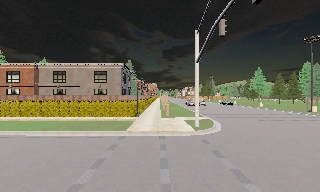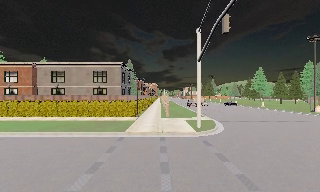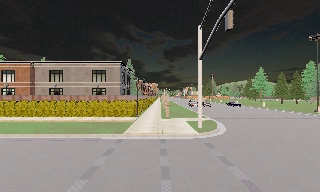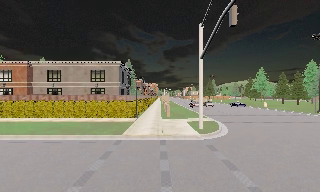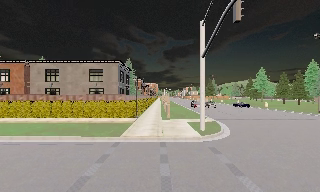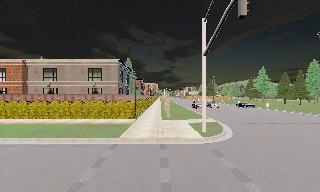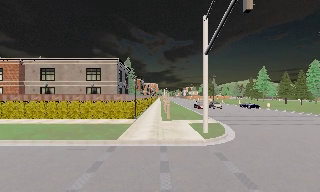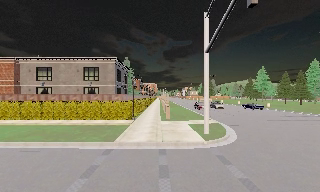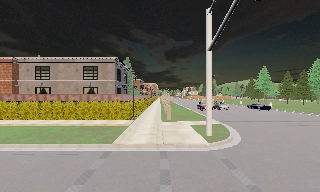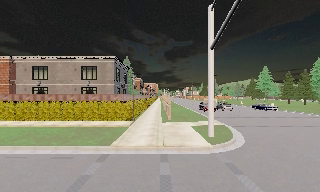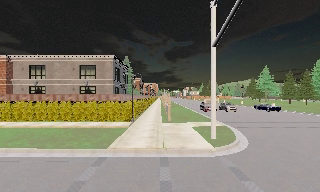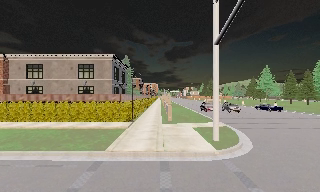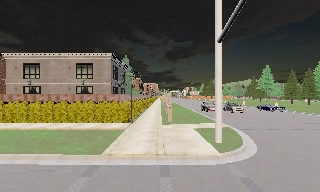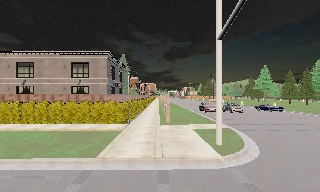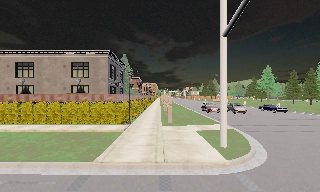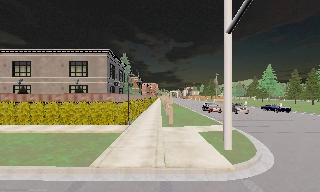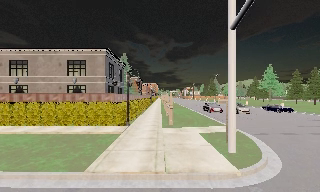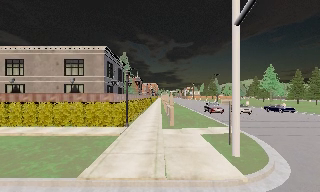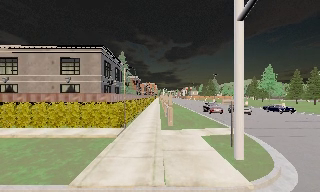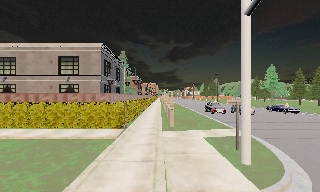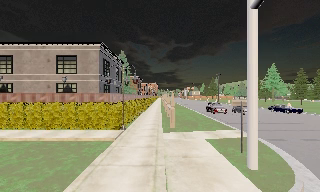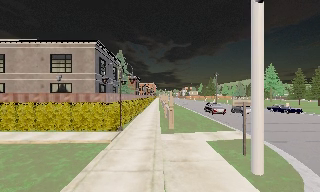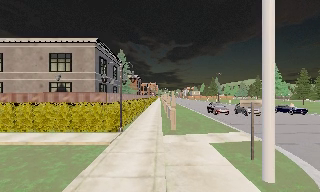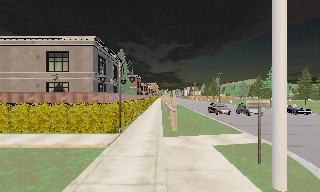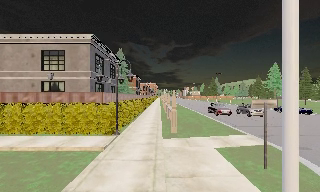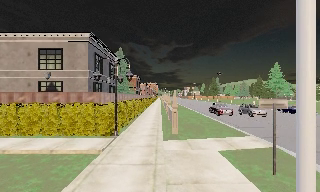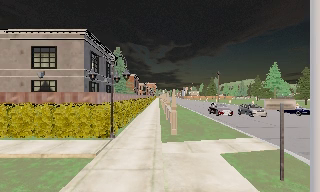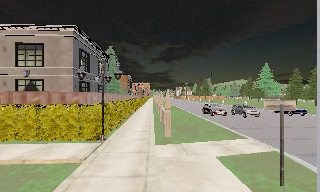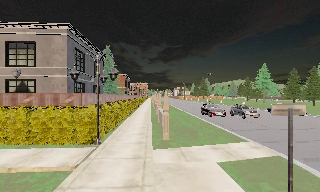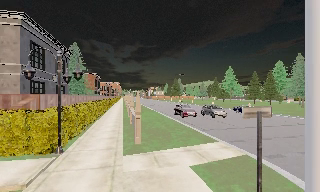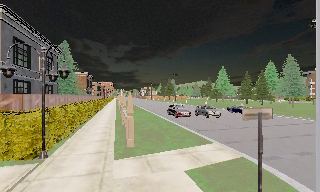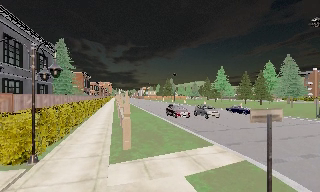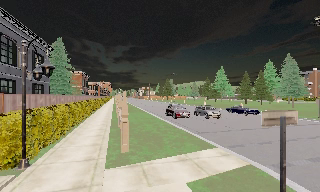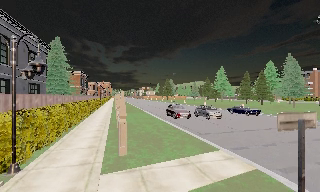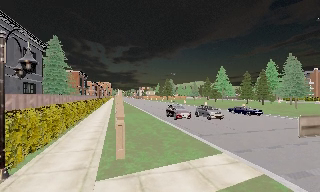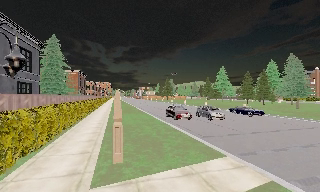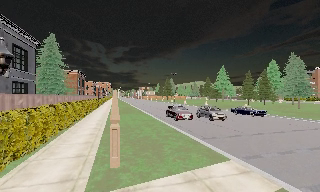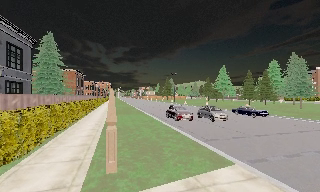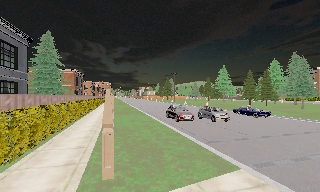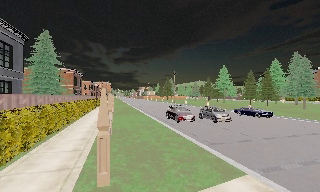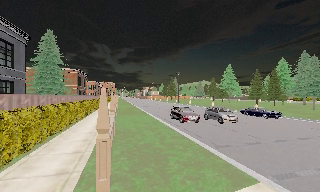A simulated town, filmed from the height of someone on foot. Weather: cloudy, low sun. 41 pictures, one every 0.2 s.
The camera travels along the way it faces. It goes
forward.
0.0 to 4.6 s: The camera travels forward, about 9 m, so what stands in front looms larger.
4.6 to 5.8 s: The scene slides to the left, as the camera pans about 15 degrees to its right. It travels forward, about 2.5 m, so what stands in front looms larger.
5.8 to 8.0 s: The camera travels forward, about 4.5 m, so what stands in front looms larger.
The film runs forward here.
